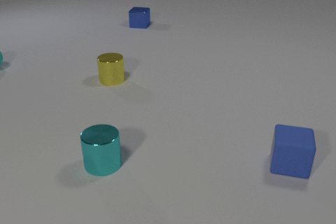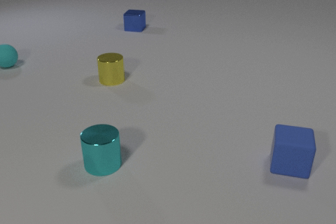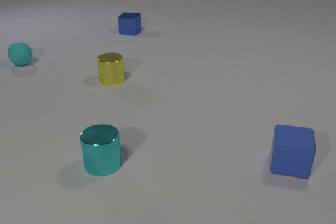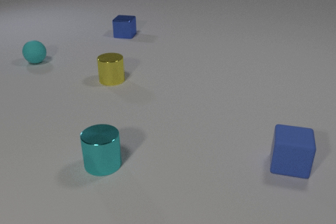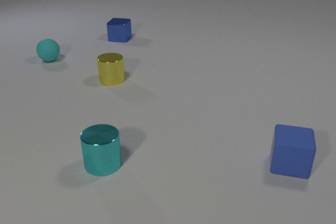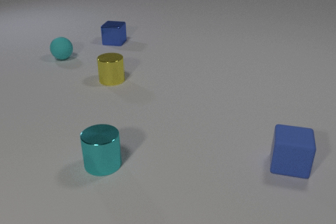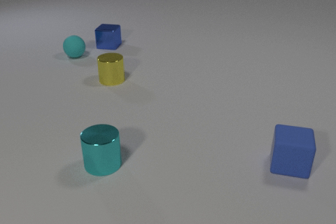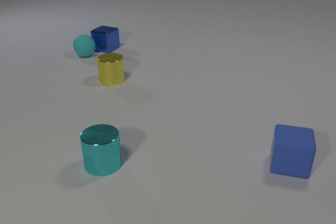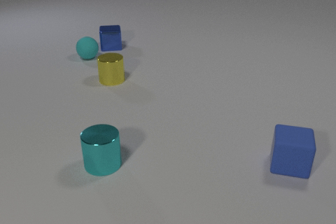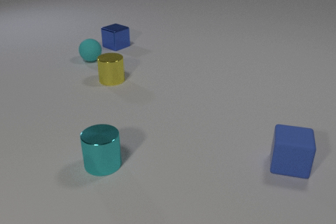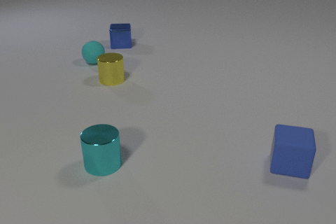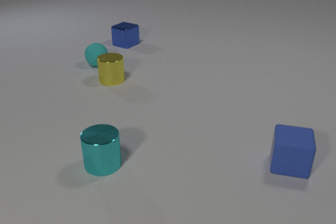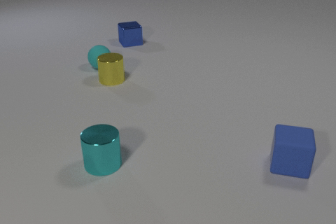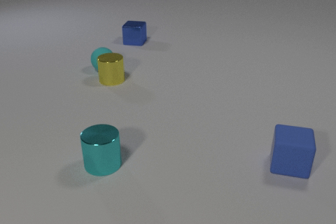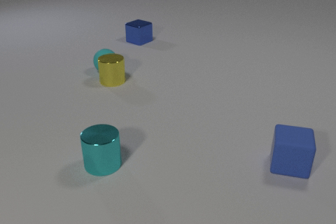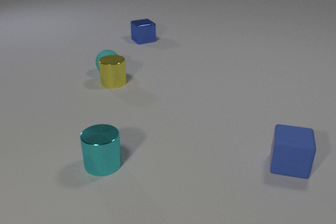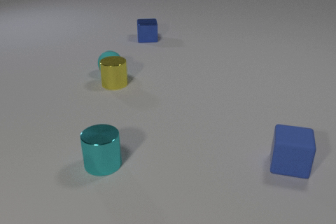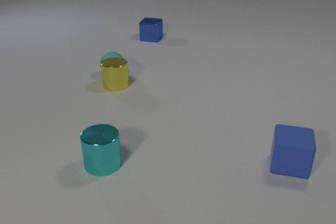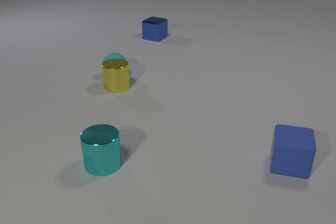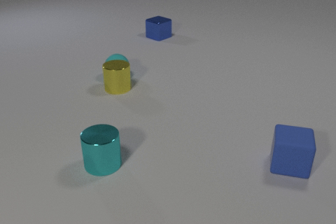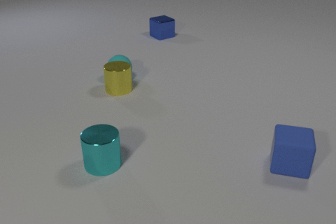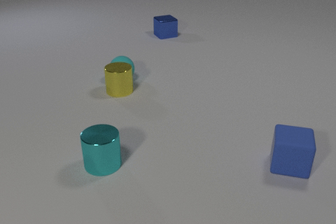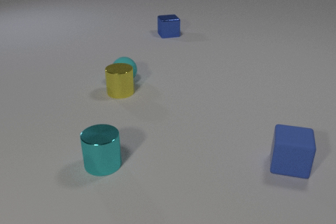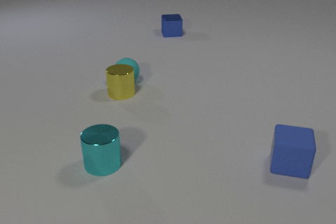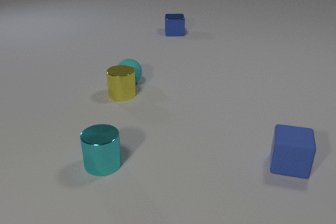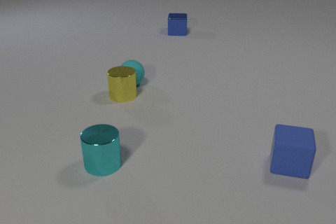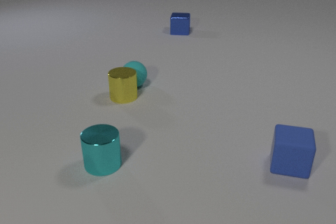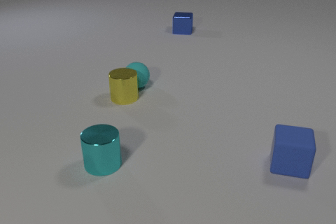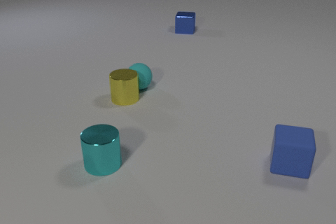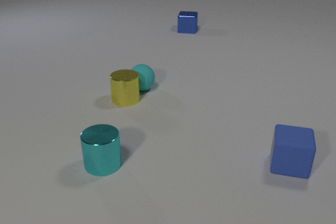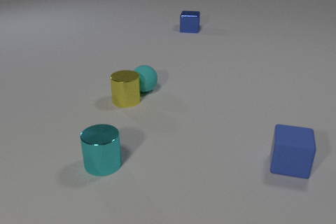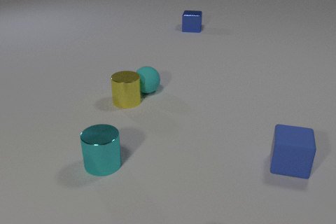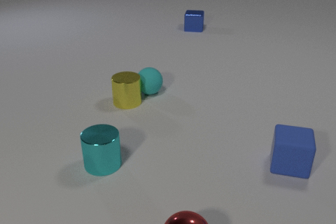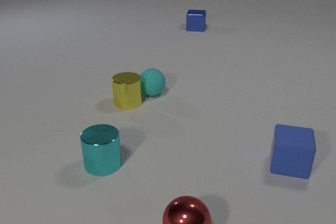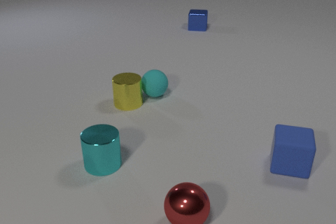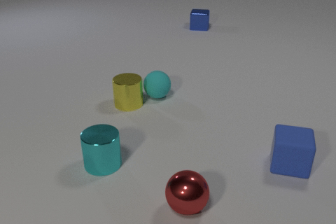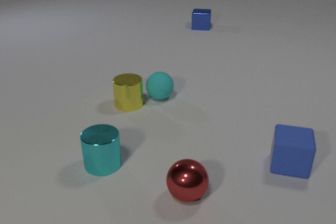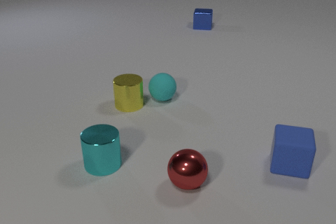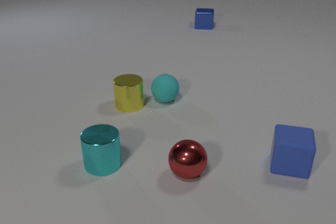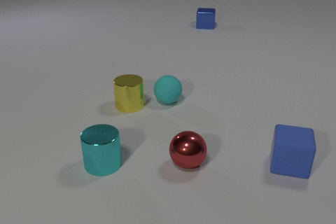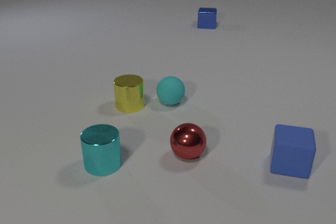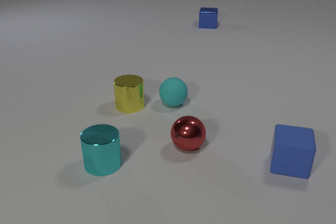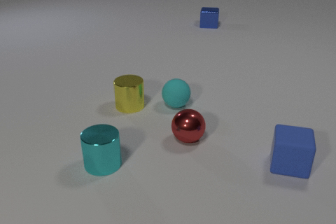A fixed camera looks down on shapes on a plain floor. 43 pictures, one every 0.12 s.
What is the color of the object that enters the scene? red.
How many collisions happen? 2.
What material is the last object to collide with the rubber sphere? metal.
0.00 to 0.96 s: The cyan rubber sphere rolls to the right. The blue metal cube slides toward the camera and to the left. The cyan rubber sphere and the blue metal cube collide.
0.96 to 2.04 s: The cyan rubber sphere rolls toward the camera and to the right. The blue metal cube slides to the right and away from the camera. The yellow metal cylinder slides toward the camera. The cyan rubber sphere and the yellow metal cylinder collide.
2.04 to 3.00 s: The cyan rubber sphere rolls toward the camera and to the right. The blue metal cube slides to the right and away from the camera. The yellow metal cylinder slides toward the camera.
3.00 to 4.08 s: The cyan rubber sphere rolls toward the camera and to the right. The blue metal cube slides to the right and away from the camera. The yellow metal cylinder slides toward the camera. The red metal sphere comes in at the bottom edge, rolls away from the camera.
4.08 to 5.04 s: The cyan rubber sphere rolls toward the camera and to the right. The blue metal cube slides to the right and away from the camera. The red metal sphere rolls away from the camera.
